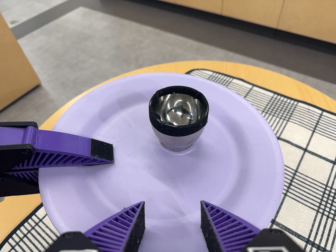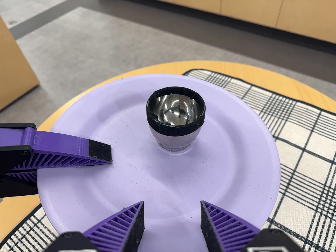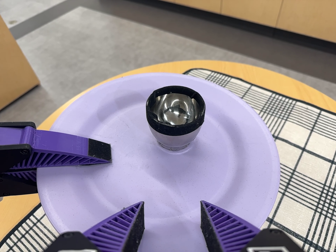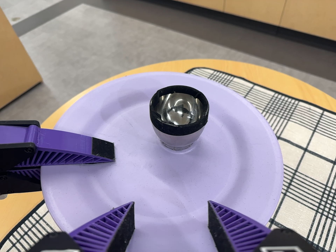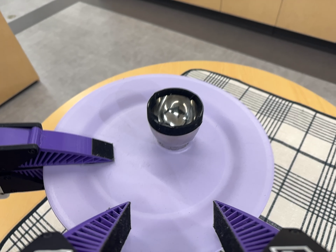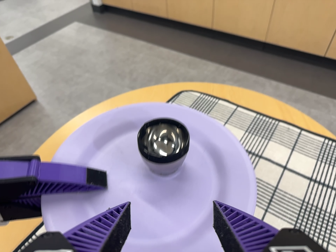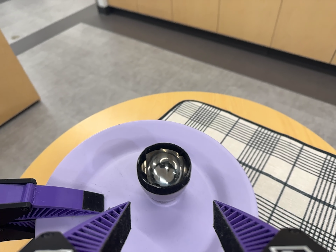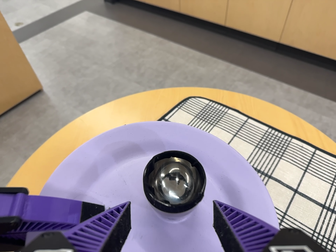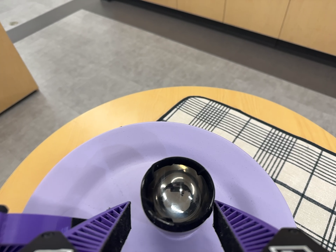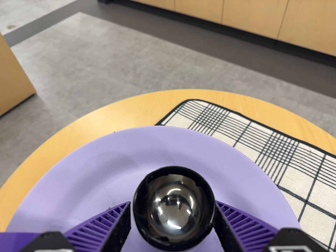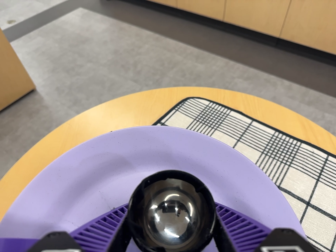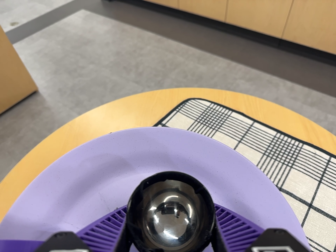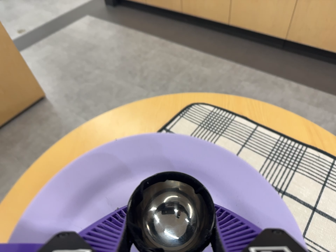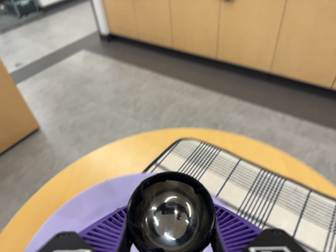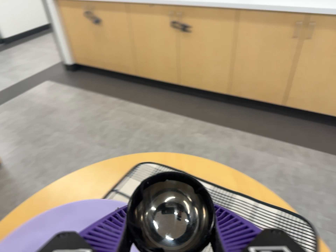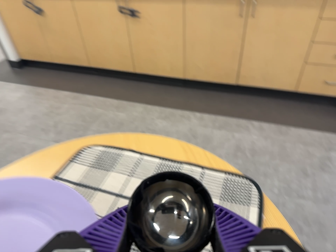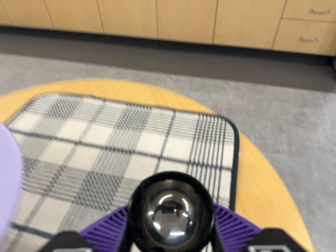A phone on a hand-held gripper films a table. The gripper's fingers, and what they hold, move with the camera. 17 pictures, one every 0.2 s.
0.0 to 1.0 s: The camera shifts only a little, or ends up much as it began.
1.0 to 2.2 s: The camera travels forward and toward the top of its view, about 10 cm, so what stands in front looms larger.
2.2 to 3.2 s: The scene slides to the left, as the camera pans about 20 degrees to its right. It travels to its right and toward the bottom of its view, about 16 cm, so close, fixed things drift to the left. It rolls about its line of sight by about 15 degrees, and the scene rotates counterclockwise.
The film runs forward here.
